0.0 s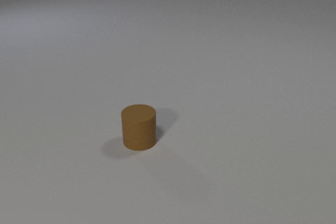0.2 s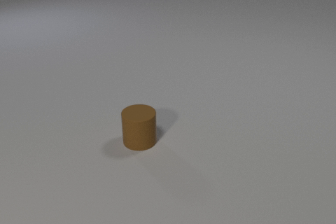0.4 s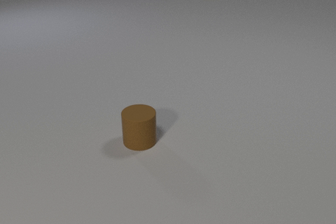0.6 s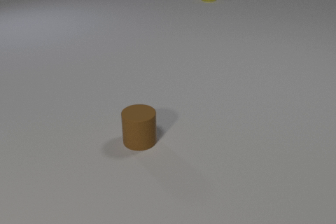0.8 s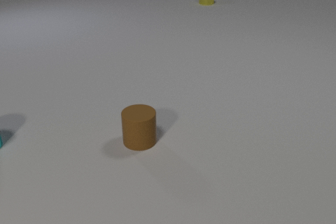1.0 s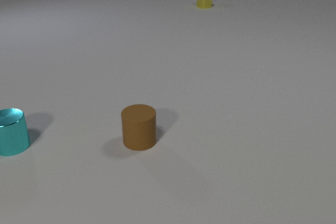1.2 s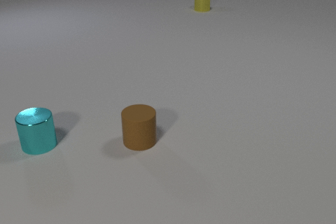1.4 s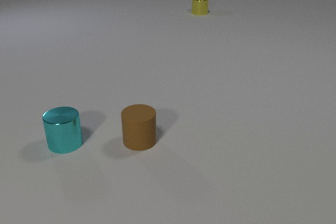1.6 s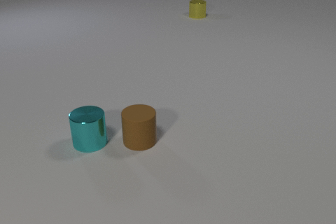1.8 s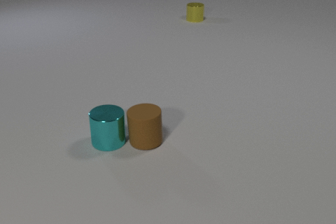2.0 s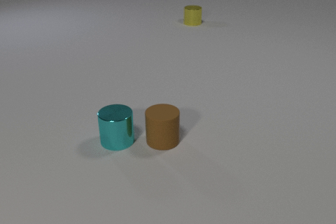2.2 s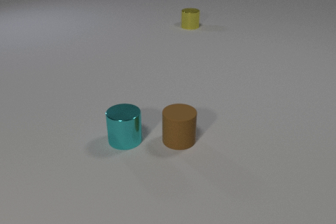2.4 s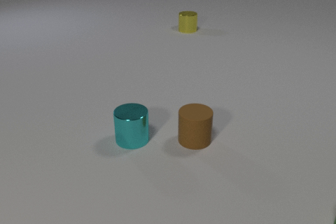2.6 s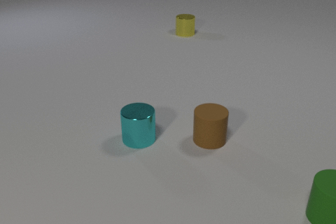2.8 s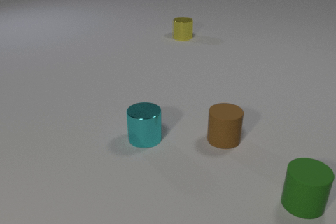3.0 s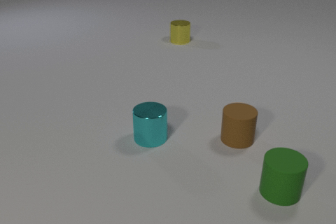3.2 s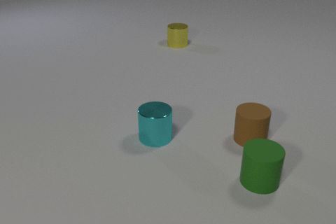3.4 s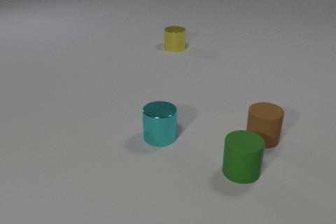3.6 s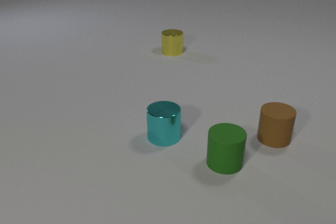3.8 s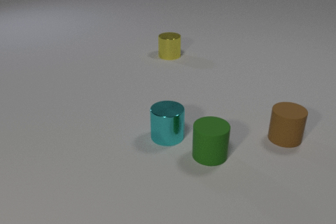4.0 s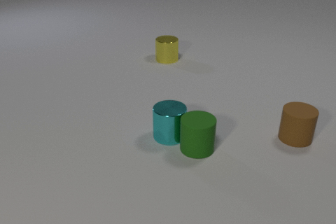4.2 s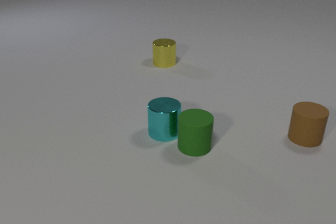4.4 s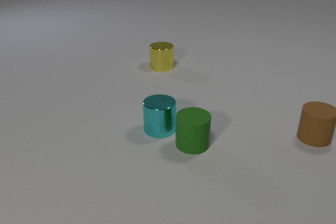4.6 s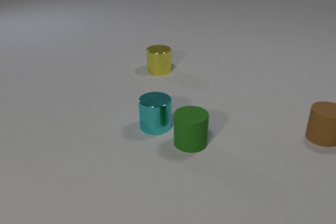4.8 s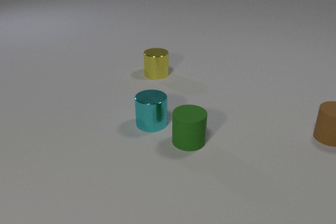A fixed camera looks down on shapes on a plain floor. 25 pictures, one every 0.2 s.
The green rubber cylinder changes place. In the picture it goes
to the left.
The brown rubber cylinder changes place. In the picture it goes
to the right.
0.0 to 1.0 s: The cyan metal cylinder comes in at the left edge, slides to the right. The yellow metal cylinder comes in at the top edge, slides toward the camera.
1.0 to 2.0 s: The cyan metal cylinder slides to the right. The brown rubber cylinder slides to the right. The yellow metal cylinder slides toward the camera. The cyan metal cylinder and the brown rubber cylinder collide.
2.0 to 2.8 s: The cyan metal cylinder slides to the right. The brown rubber cylinder slides to the right. The green rubber cylinder comes in at the right edge, slides to the left. The yellow metal cylinder slides toward the camera.
2.8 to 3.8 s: The cyan metal cylinder slides to the right. The brown rubber cylinder slides to the right. The green rubber cylinder slides to the left and away from the camera. The yellow metal cylinder slides toward the camera.
3.8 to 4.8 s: The cyan metal cylinder slides away from the camera and to the left. The brown rubber cylinder slides to the right and away from the camera. The green rubber cylinder slides away from the camera and to the left. The yellow metal cylinder slides toward the camera. The cyan metal cylinder and the green rubber cylinder collide.
What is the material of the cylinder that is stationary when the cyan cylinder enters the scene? rubber.
How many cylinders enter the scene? 3.
What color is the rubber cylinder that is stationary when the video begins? brown.
